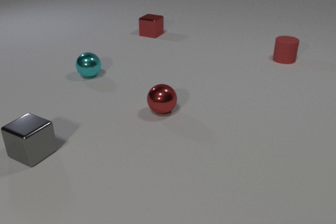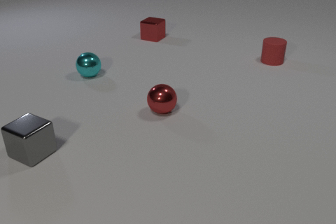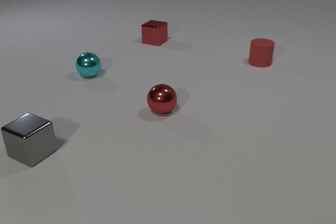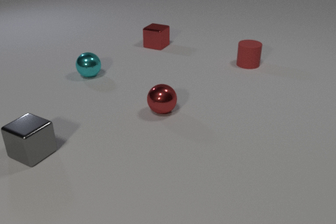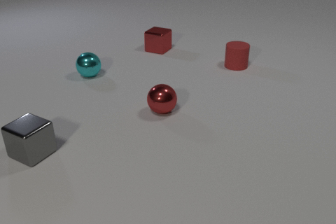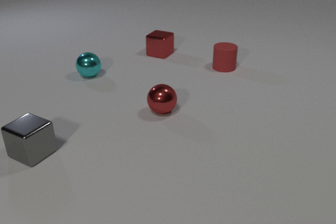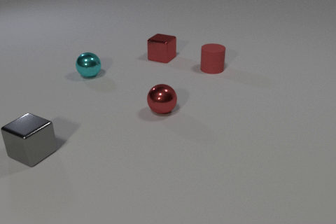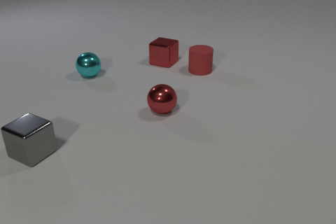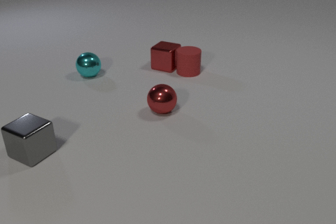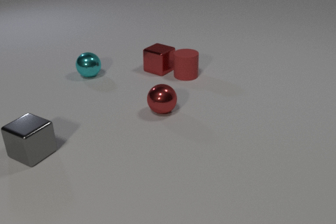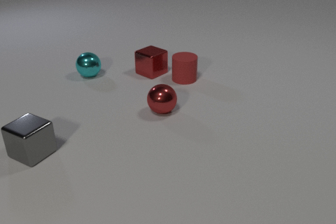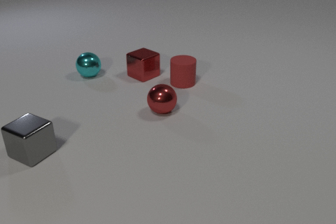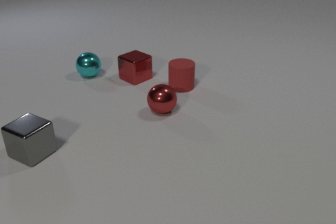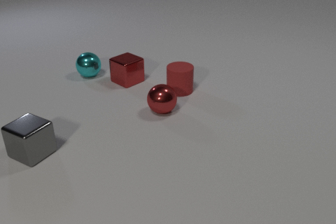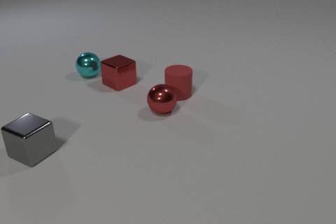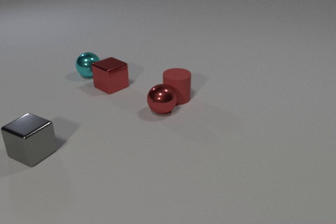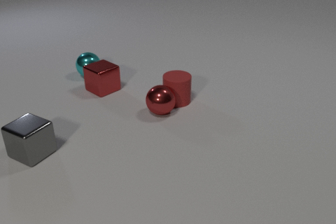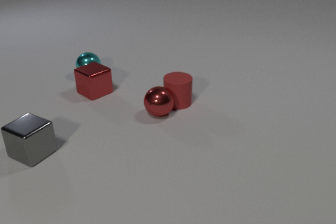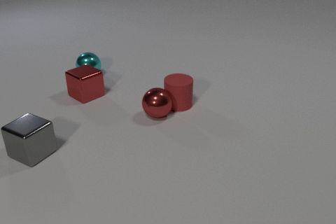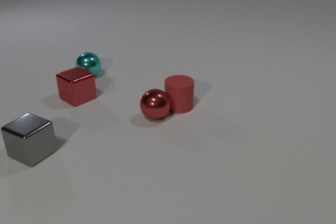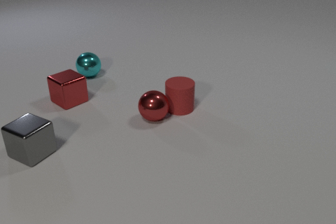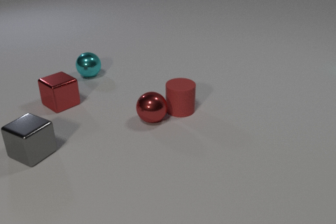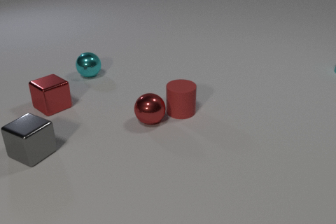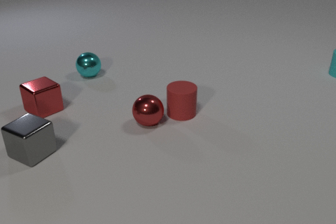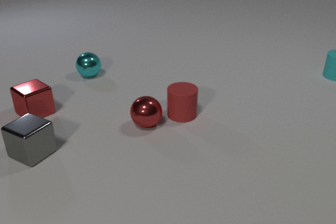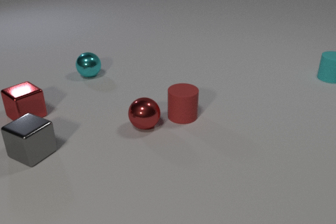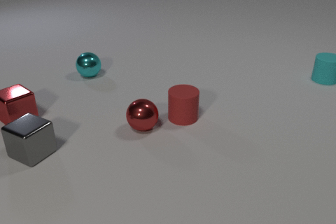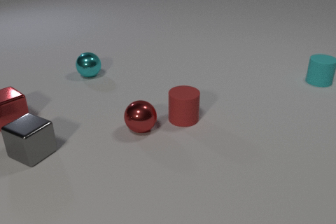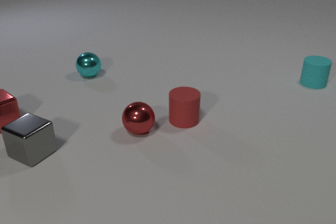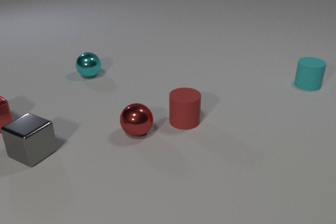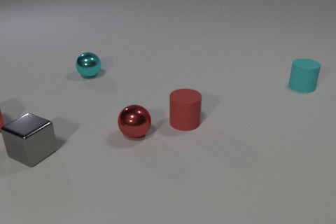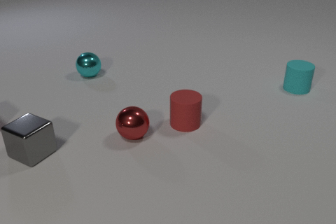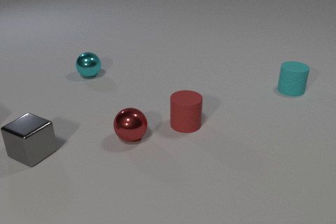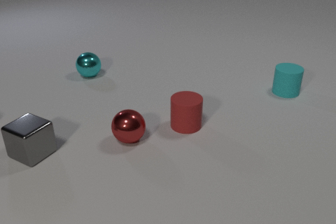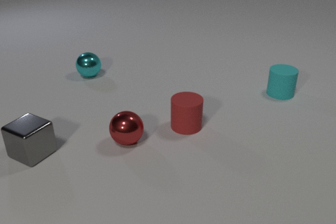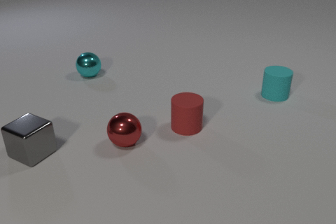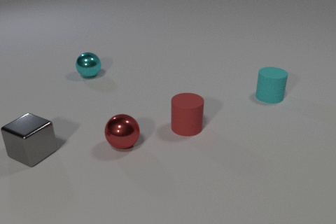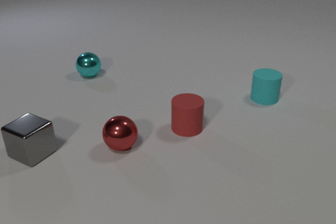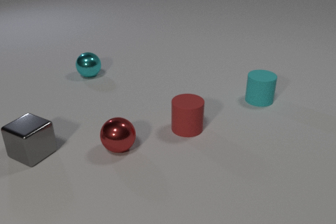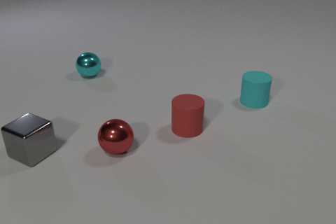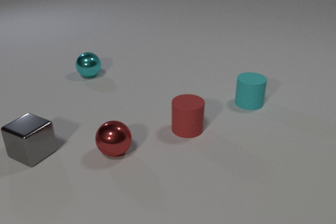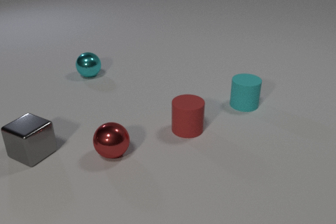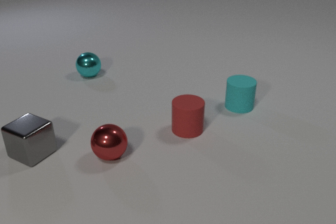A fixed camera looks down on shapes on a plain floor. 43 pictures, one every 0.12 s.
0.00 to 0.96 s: The red metal cube slides toward the camera. The red rubber cylinder slides to the left and toward the camera. The red metal cube and the red rubber cylinder collide.
0.96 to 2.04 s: The red metal cube slides to the left and toward the camera. The red rubber cylinder slides toward the camera. The red rubber cylinder and the red metal sphere collide.
2.04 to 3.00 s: The red metal cube slides to the left and toward the camera. The red rubber cylinder slides toward the camera. The red metal sphere rolls toward the camera and to the left. The cyan rubber cylinder comes in at the right edge, slides toward the camera and to the left.
3.00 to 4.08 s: The red metal cube slides to the left, leaves at the left edge. The red rubber cylinder slides toward the camera. The red metal sphere rolls toward the camera and to the left. The cyan rubber cylinder slides toward the camera and to the left.
4.08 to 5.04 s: The red metal sphere rolls toward the camera and to the left. The cyan rubber cylinder slides to the left and toward the camera.
Are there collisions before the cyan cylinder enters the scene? yes.
How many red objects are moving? 3.
What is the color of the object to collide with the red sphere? red.
